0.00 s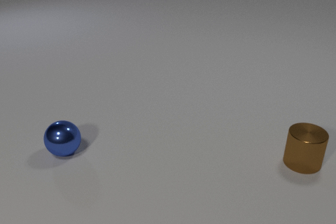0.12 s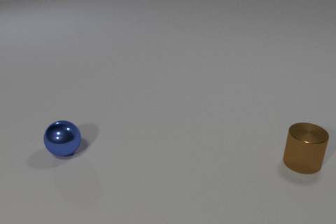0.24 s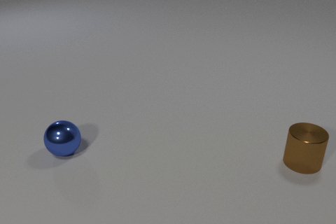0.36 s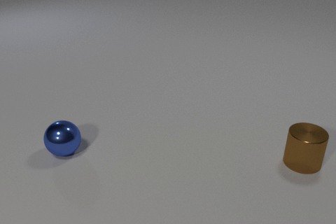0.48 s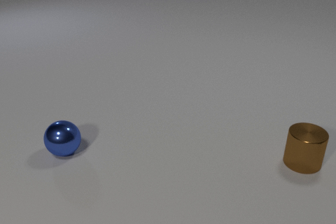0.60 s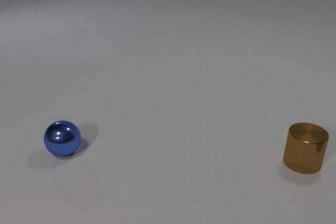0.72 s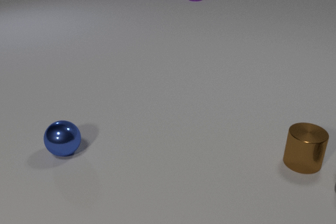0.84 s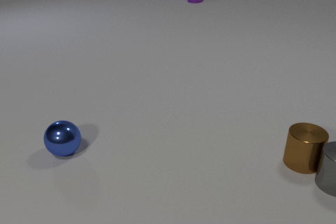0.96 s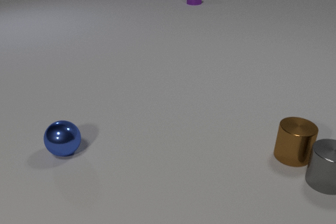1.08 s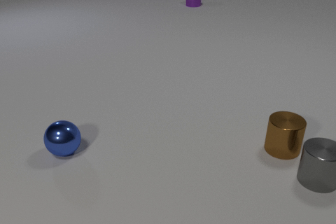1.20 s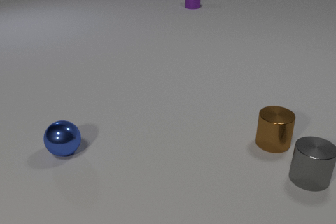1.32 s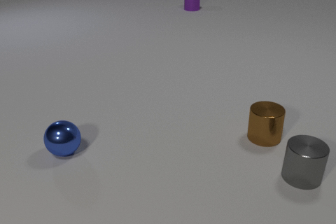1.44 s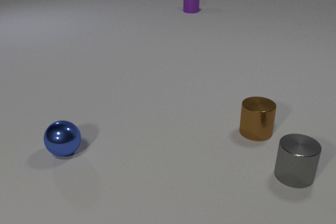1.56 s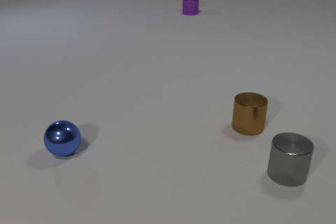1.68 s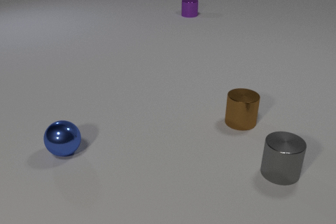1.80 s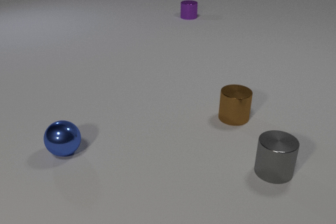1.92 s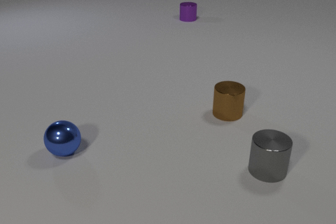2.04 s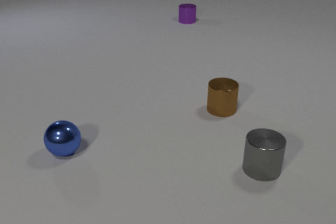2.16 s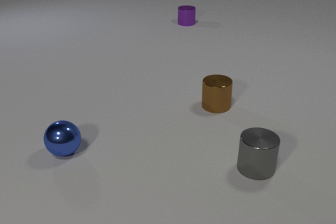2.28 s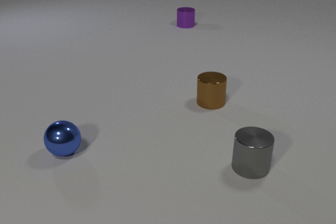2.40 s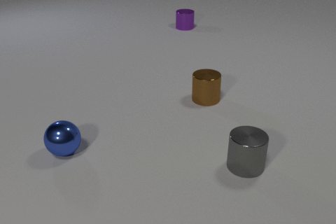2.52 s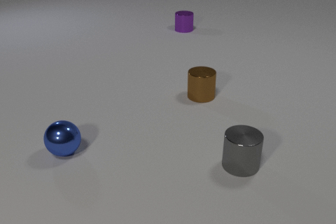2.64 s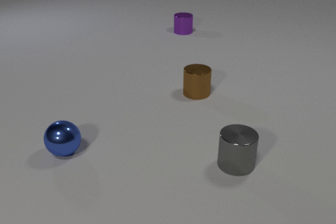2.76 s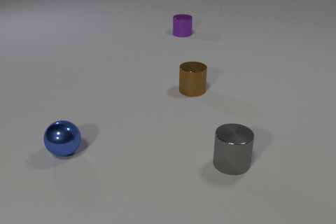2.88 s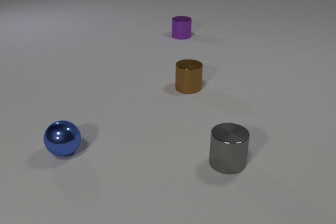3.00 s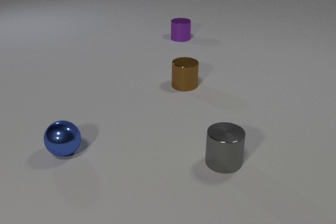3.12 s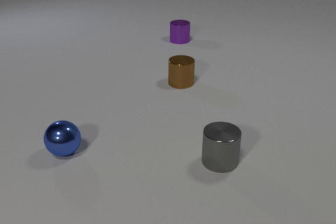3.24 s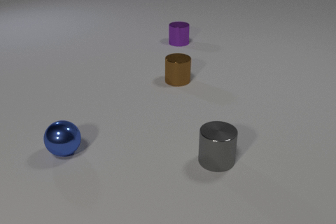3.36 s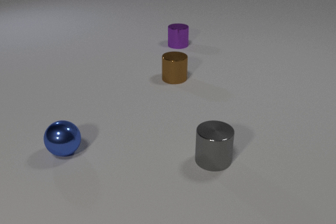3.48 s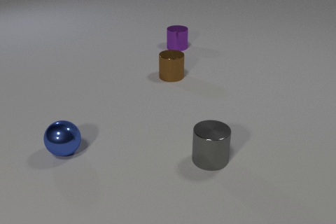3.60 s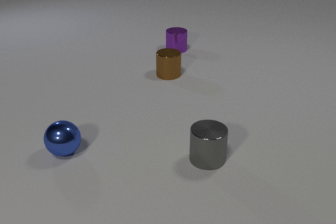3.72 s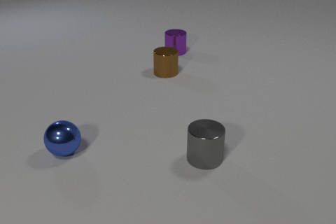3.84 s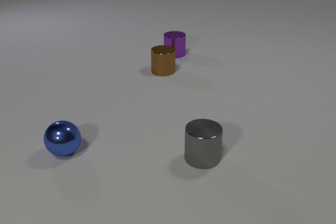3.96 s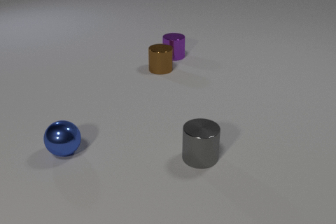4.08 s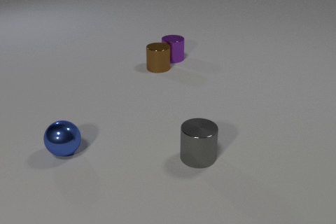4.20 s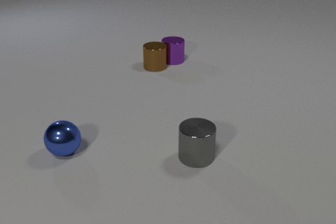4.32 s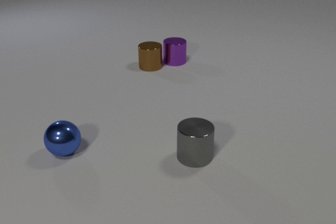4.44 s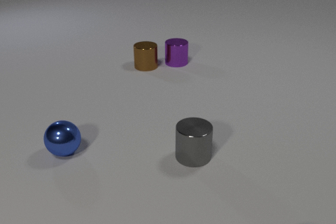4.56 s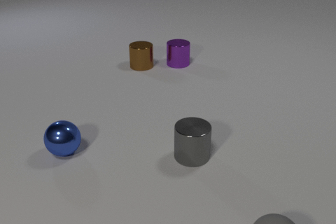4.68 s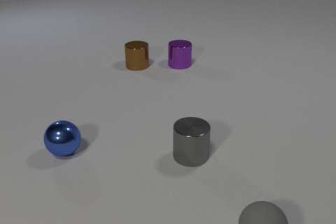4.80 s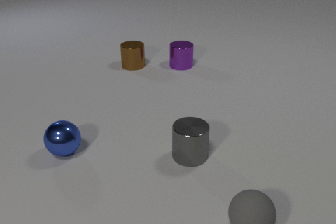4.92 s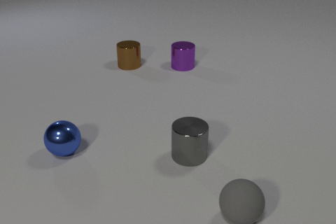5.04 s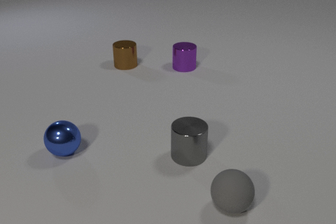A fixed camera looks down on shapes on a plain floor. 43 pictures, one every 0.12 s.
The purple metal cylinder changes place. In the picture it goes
toward the camera.
The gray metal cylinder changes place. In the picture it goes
to the left.
0.00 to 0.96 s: The gray metal cylinder comes in at the right edge, slides to the left. The brown metal cylinder slides to the left and away from the camera. The purple metal cylinder comes in at the top edge, slides toward the camera. The gray metal cylinder and the brown metal cylinder collide.
0.96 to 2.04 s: The gray metal cylinder slides to the left. The brown metal cylinder slides to the left and away from the camera. The purple metal cylinder slides toward the camera.
2.04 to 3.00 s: The gray metal cylinder slides to the left. The brown metal cylinder slides away from the camera and to the left. The purple metal cylinder slides toward the camera.
3.00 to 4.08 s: The gray metal cylinder slides to the left. The brown metal cylinder slides away from the camera and to the left. The purple metal cylinder slides toward the camera.
4.08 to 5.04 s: The gray metal cylinder slides to the left. The brown metal cylinder slides to the left. The gray rubber sphere comes in at the bottom edge, rolls away from the camera and to the left. The purple metal cylinder slides toward the camera and to the right. The brown metal cylinder and the purple metal cylinder collide.
How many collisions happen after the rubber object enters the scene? 0.
Are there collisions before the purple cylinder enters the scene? no.
Are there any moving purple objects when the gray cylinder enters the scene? yes.
